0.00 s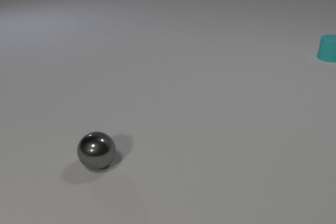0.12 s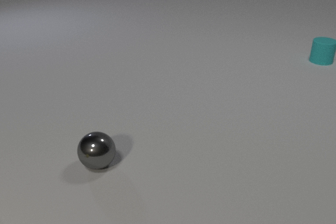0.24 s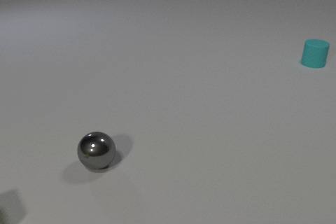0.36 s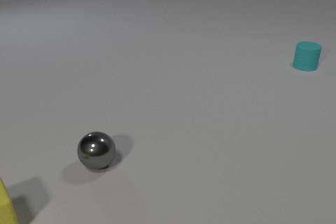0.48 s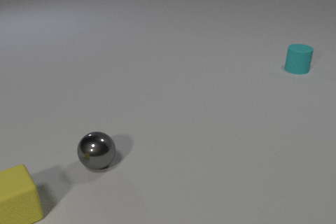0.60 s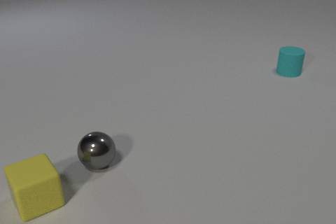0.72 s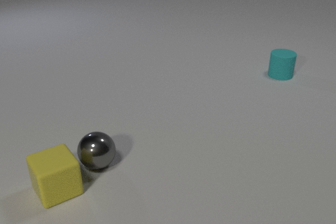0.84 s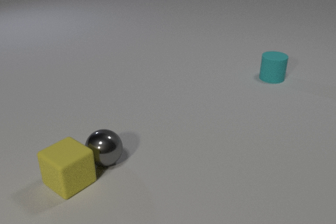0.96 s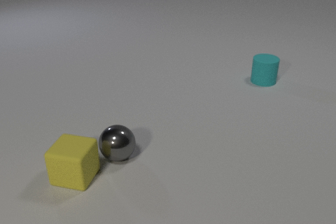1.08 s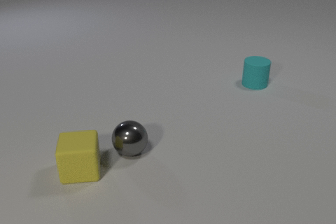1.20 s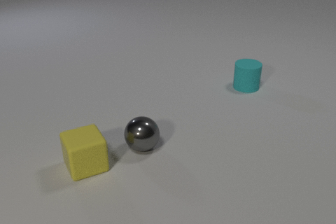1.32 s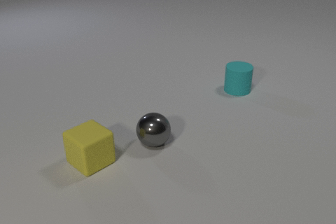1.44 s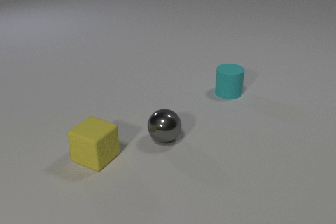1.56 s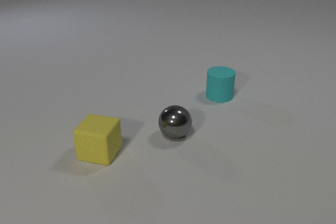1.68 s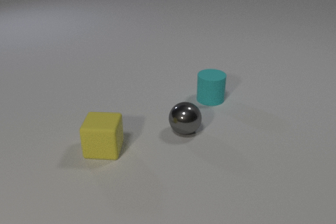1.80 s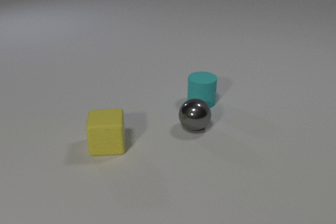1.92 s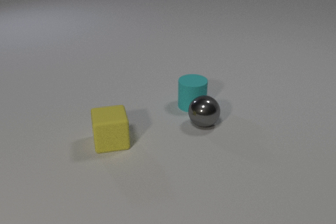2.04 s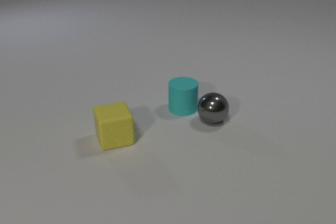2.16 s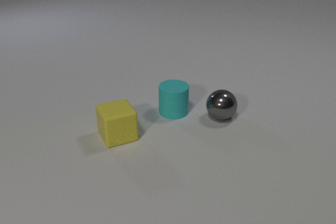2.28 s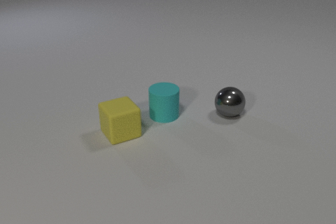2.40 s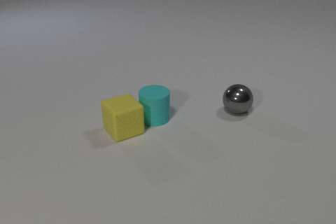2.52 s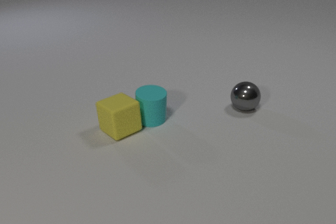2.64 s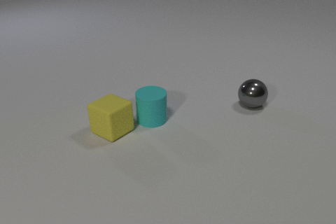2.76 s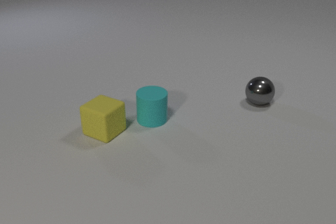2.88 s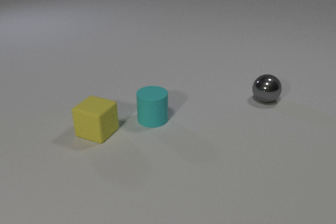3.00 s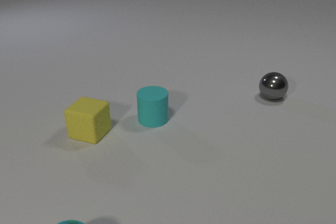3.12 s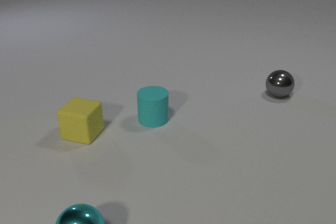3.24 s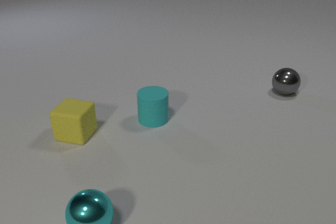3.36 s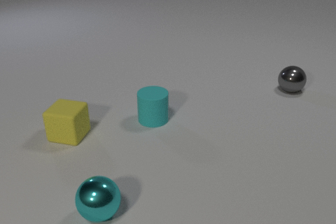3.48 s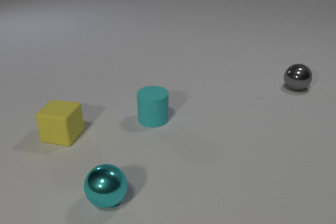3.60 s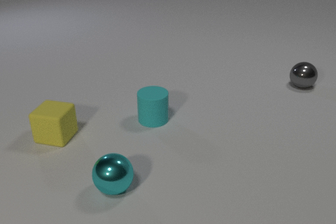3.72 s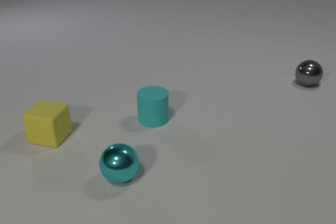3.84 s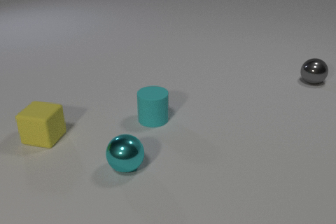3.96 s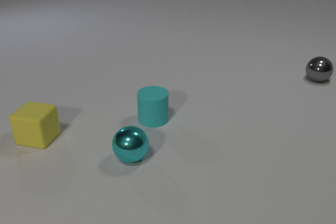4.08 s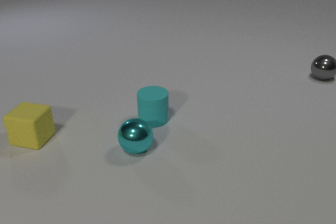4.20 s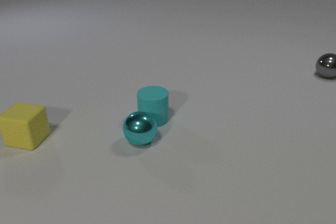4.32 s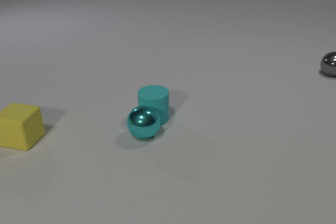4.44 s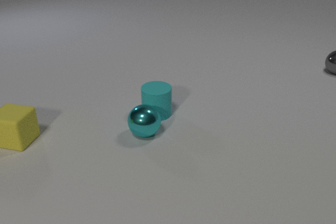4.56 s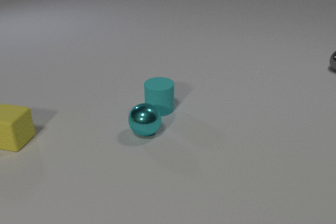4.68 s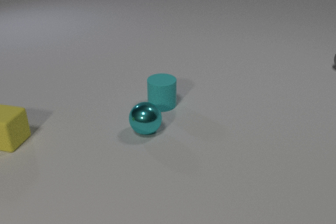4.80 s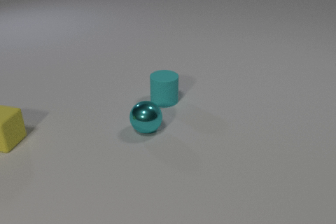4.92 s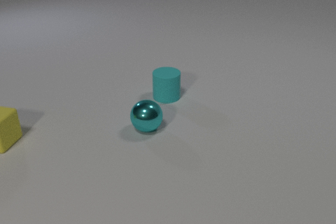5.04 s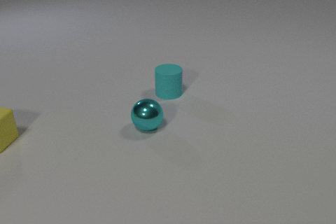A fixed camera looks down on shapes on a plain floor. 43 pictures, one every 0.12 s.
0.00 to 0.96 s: The yellow rubber cube comes in at the left edge, slides to the right and away from the camera, spins so that its near face slides to the right, counterclockwise seen from above. The gray metal sphere rolls to the right and away from the camera. The cyan rubber cylinder slides toward the camera and to the left. The yellow rubber cube and the gray metal sphere collide.
0.96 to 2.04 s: The yellow rubber cube slides away from the camera and to the right, spins counterclockwise seen from above by about 120 degrees, its near face sliding to the right. The gray metal sphere rolls to the right and away from the camera. The cyan rubber cylinder slides to the left and toward the camera.
2.04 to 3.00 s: The yellow rubber cube slides to the left and away from the camera, spins so that its near face slides to the right, counterclockwise seen from above. The gray metal sphere rolls away from the camera and to the right. The cyan rubber cylinder slides to the left and toward the camera. The yellow rubber cube and the cyan rubber cylinder collide.
3.00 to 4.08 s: The yellow rubber cube slides to the left. The gray metal sphere rolls away from the camera and to the right. The cyan metal sphere rolls away from the camera and to the right.
4.08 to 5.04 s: The yellow rubber cube slides to the left. The gray metal sphere rolls away from the camera and to the right, leaves at the right edge. The cyan rubber cylinder slides away from the camera. The cyan metal sphere rolls away from the camera. The cyan rubber cylinder and the cyan metal sphere collide.
What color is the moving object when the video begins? cyan.
Are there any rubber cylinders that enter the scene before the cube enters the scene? no.
Are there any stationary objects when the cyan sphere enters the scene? no.
